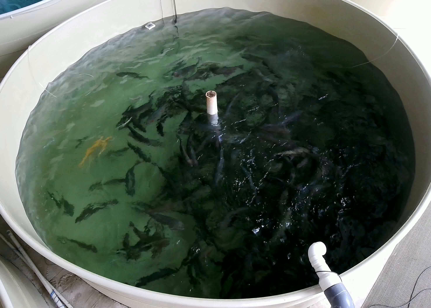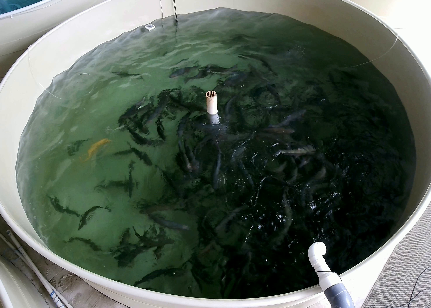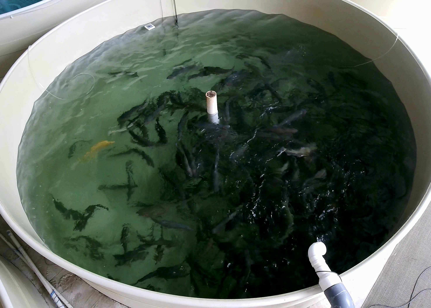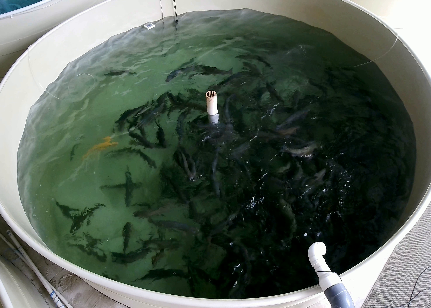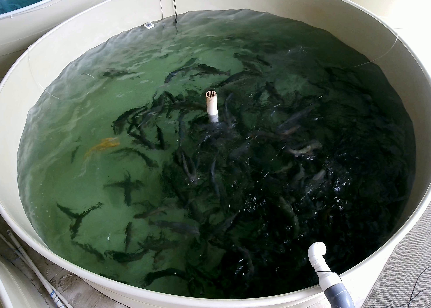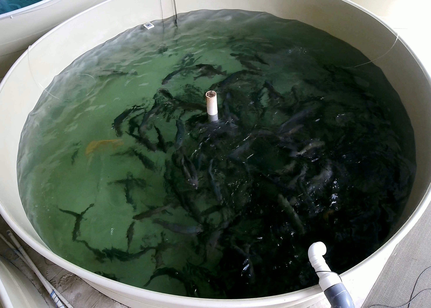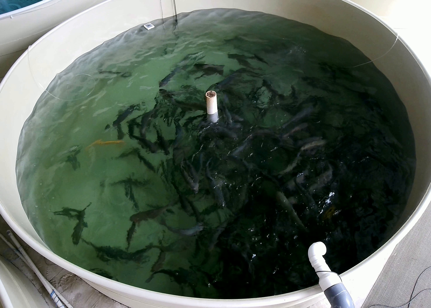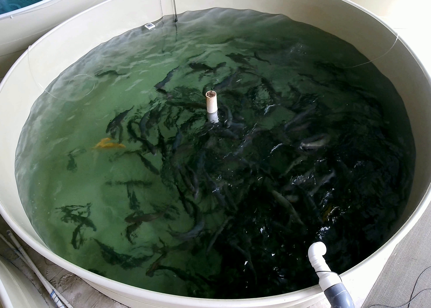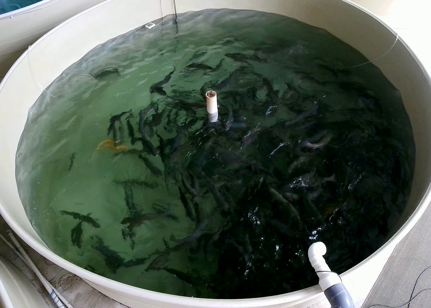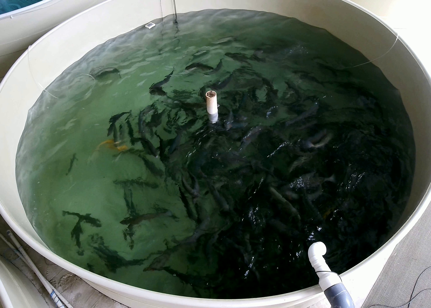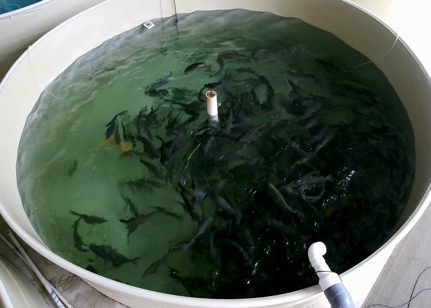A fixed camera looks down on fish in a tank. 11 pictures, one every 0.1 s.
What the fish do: Weak feeding.
